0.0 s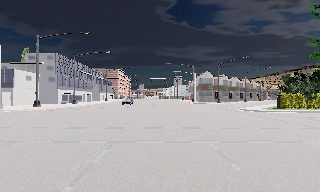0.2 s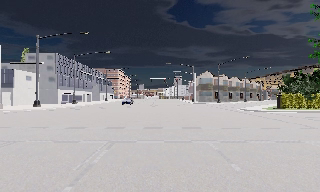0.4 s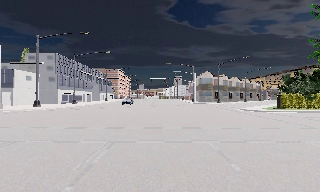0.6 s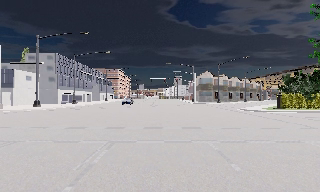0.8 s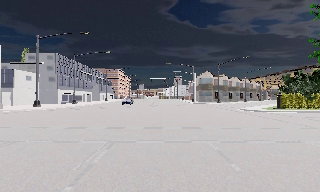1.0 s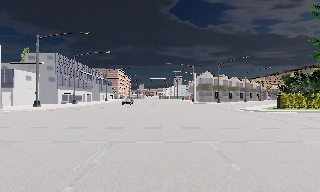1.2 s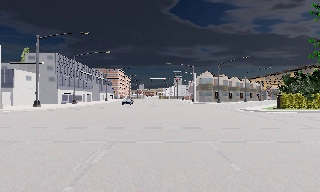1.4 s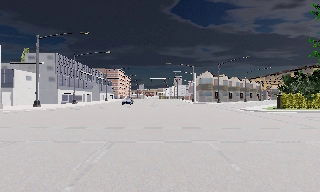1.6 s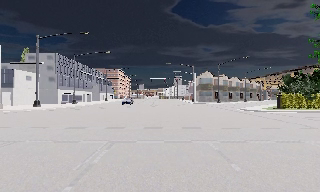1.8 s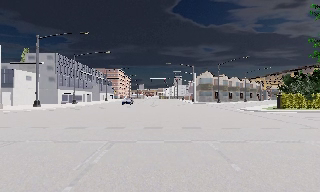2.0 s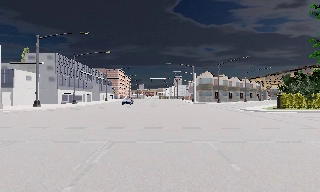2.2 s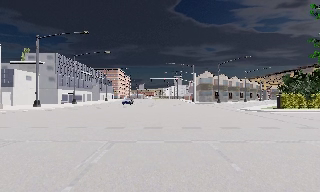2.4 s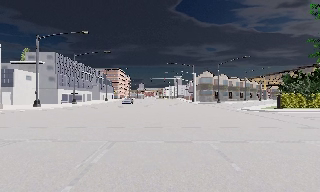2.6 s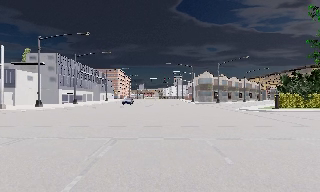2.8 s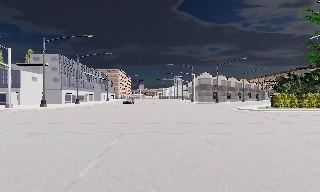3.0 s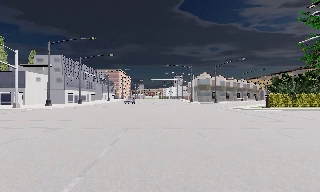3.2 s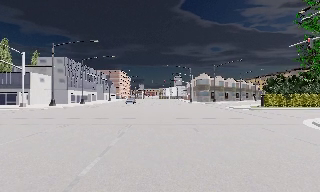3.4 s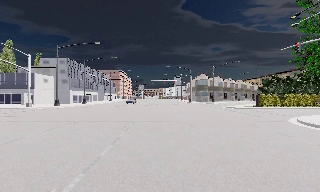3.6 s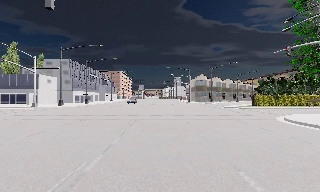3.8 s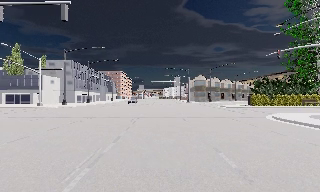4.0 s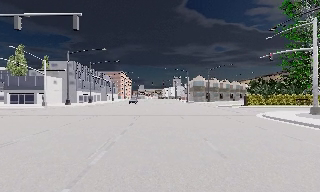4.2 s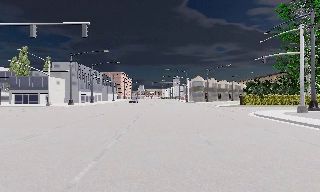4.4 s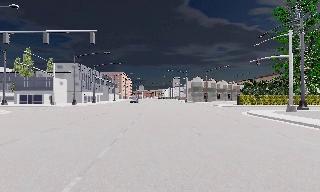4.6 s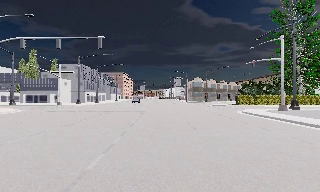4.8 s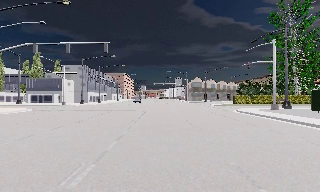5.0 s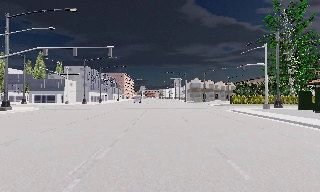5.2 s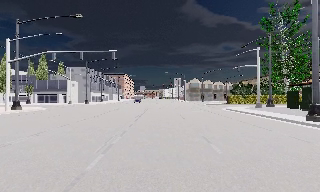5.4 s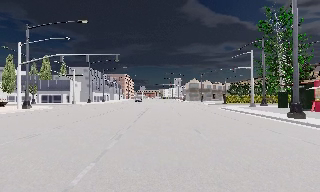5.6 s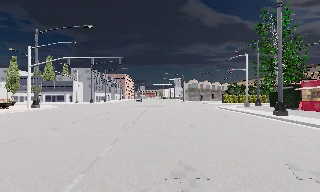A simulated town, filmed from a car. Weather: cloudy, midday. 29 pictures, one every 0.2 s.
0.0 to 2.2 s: The camera keeps its place and its aim.
2.2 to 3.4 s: The camera travels backward, about 4.5 m, so what stands in front gets smaller. It gains speed.
3.4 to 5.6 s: The camera travels backward, about 14 m, so what stands in front gets smaller.
The film runs backward here.
